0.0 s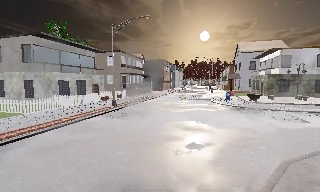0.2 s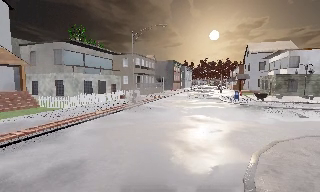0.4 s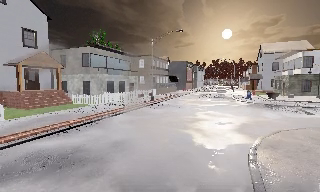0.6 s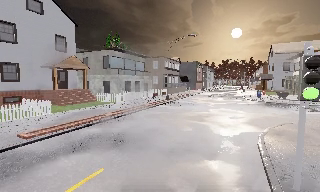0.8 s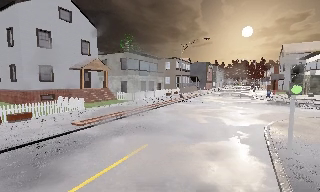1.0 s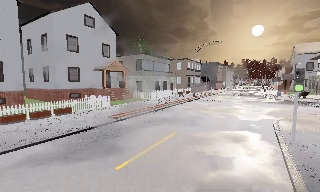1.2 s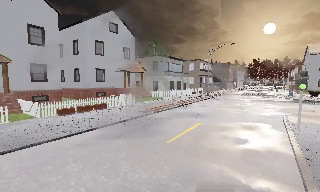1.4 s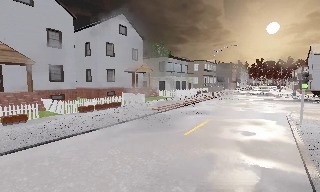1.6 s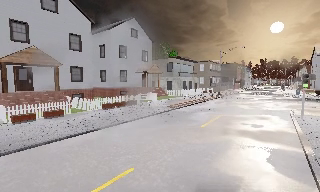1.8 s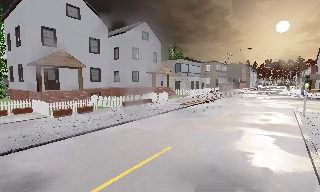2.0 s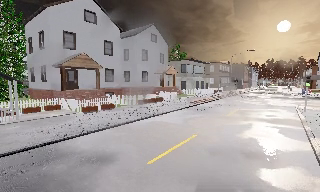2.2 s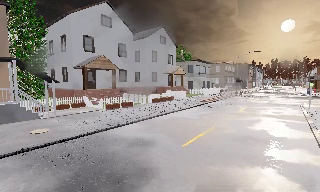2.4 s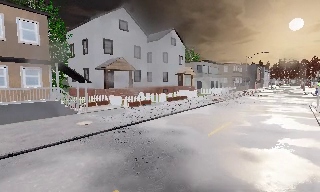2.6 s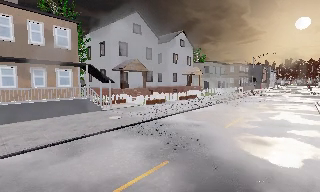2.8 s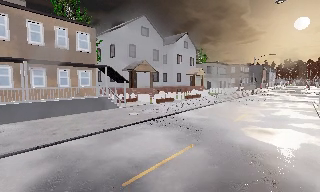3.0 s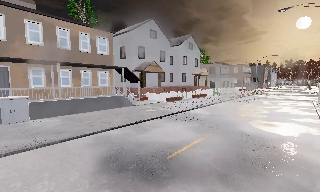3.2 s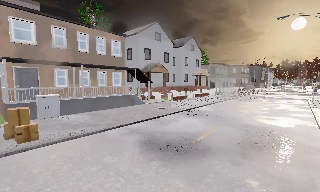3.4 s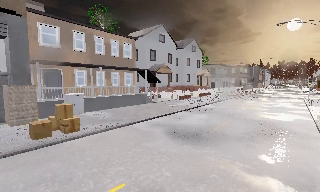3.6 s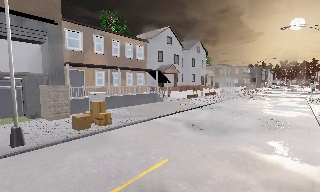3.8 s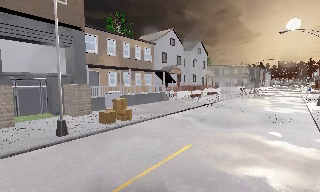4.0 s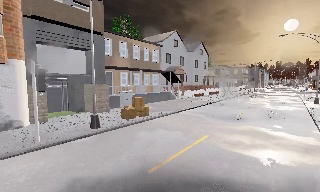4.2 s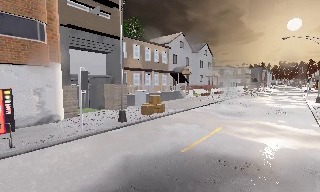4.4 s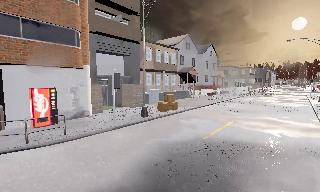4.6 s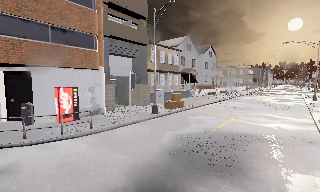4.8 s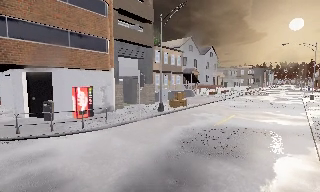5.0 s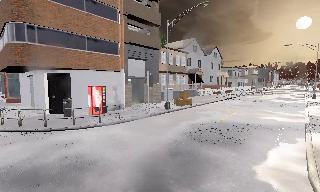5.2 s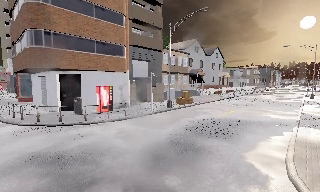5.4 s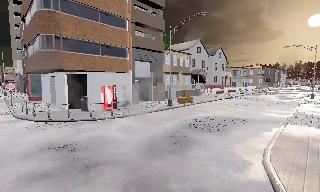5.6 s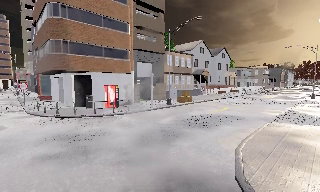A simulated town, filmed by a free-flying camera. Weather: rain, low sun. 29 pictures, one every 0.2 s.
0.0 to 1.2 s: The camera pans to its left, which is counterclockwise from overhead, by about 20 degrees. It travels backward and to its left, about 11 m, so what stands in front gets smaller.
1.2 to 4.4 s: The camera travels backward and to its left, about 25 m, so what stands in front gets smaller.
4.4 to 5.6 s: The camera travels backward, about 6 m, so what stands in front gets smaller.
The film runs backward here.
